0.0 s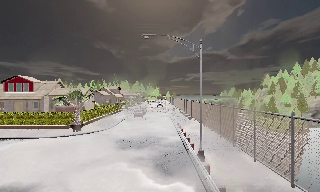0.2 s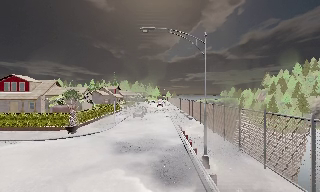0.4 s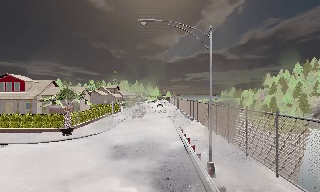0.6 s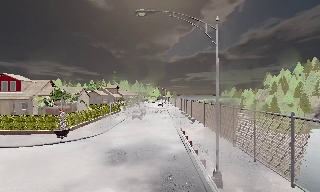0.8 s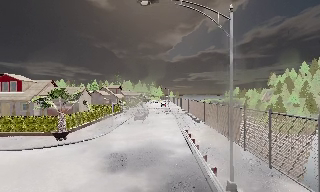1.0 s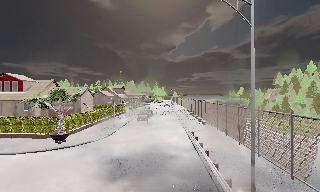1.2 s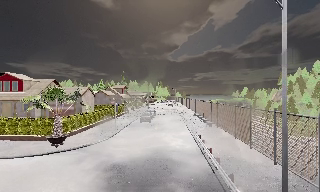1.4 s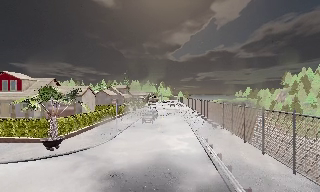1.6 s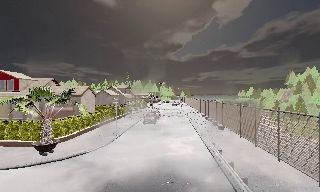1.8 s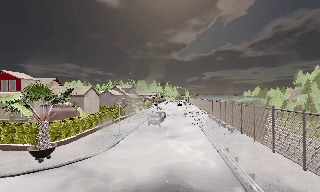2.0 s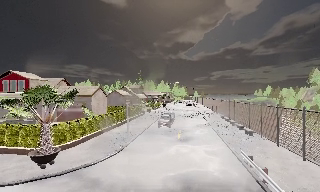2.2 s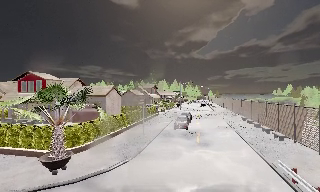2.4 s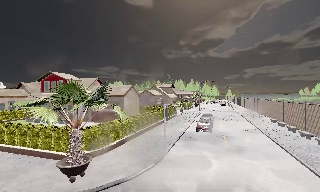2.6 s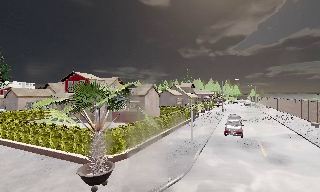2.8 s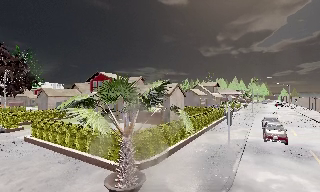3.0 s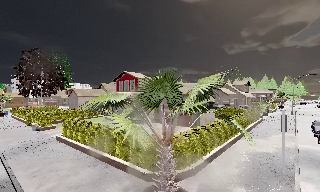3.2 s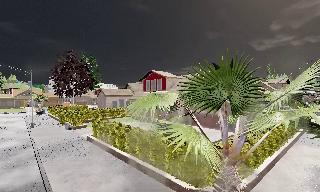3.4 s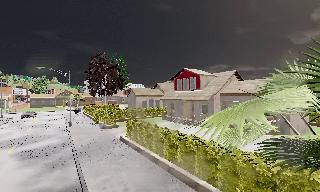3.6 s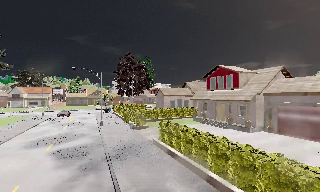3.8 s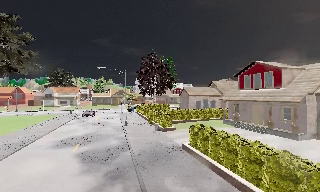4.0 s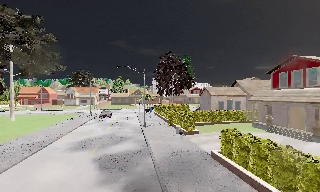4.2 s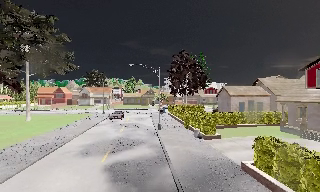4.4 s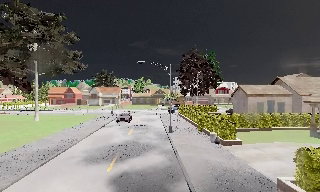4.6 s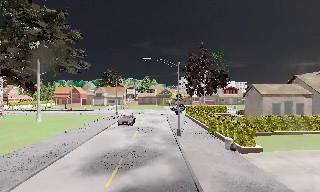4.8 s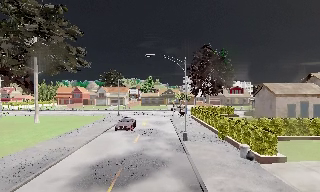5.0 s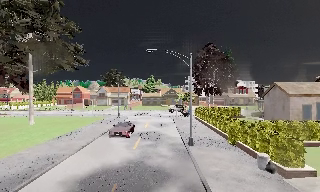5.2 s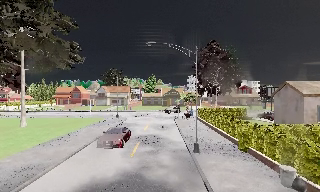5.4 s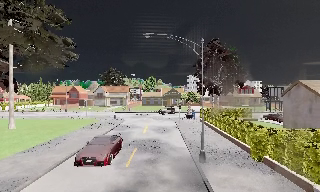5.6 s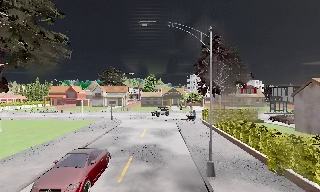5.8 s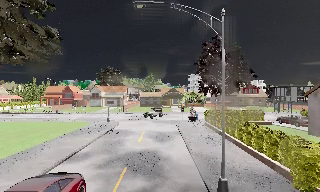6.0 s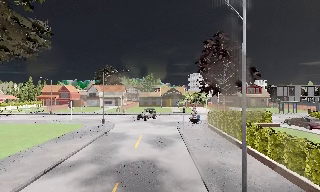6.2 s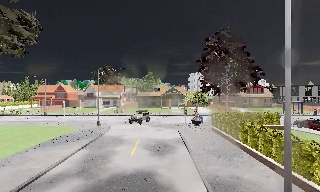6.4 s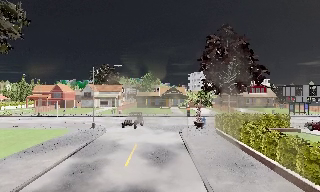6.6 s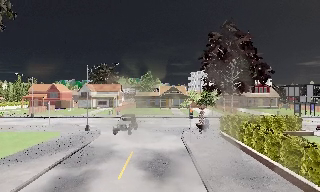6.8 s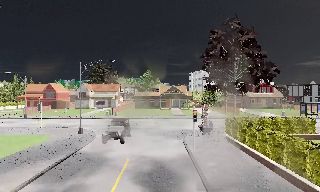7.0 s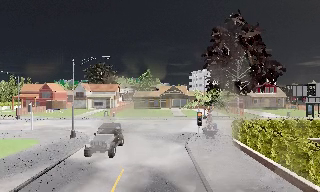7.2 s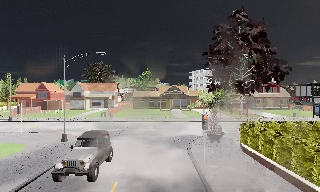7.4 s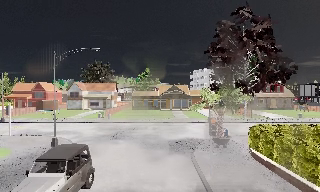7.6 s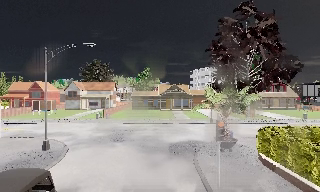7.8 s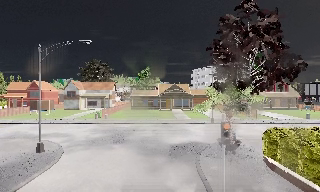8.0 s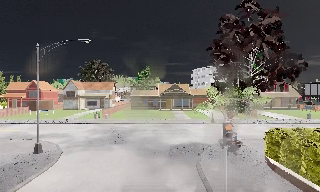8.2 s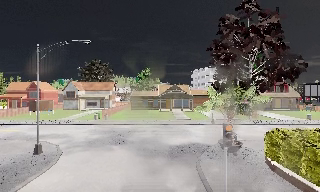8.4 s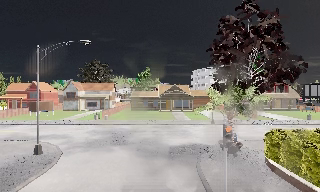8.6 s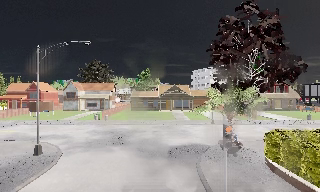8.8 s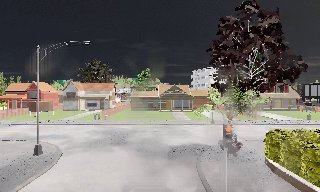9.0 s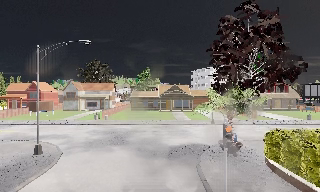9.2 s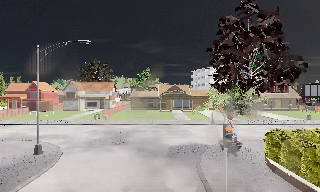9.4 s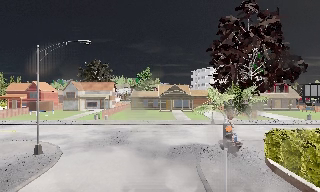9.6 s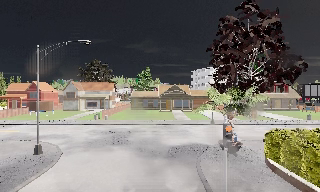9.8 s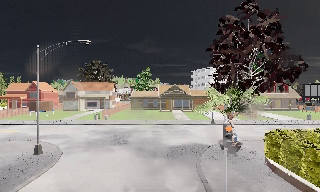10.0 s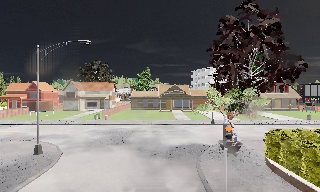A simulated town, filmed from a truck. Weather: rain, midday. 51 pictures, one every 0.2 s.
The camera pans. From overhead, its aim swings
counterclockwise.
The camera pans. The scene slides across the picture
to the right.
0.0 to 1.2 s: The camera travels forward, about 6 m, so what stands in front looms larger.
1.2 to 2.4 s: The camera swings to its left by about 15 degrees, and the scene slides to the right. It travels forward, about 7 m, so what stands in front looms larger.
2.4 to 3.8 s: The scene slides to the right, as the camera pans about 55 degrees to its left. It travels forward and to its left, about 10 m.
3.8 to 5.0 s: The camera swings to its left by about 15 degrees, and the scene slides to the right. It travels forward, about 9 m, so what stands in front looms larger.
5.0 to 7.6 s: The camera travels forward, about 19 m, so what stands in front looms larger.
7.6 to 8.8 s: The camera travels forward, about 0.5 m, so what stands in front looms larger. It loses speed.
8.8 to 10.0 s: The camera keeps its place and its aim.
The film runs forward here.
